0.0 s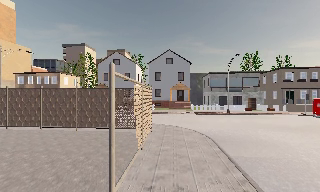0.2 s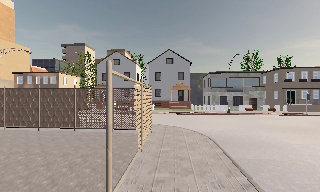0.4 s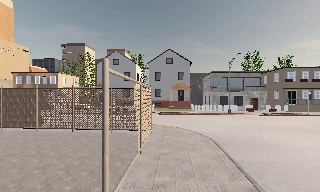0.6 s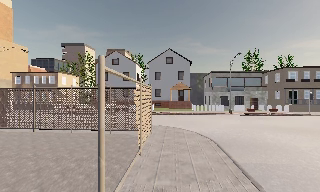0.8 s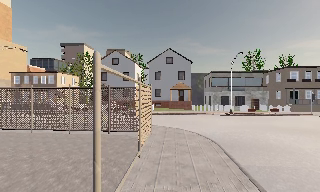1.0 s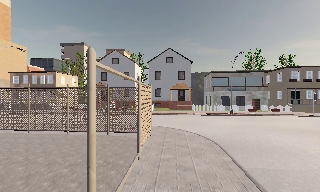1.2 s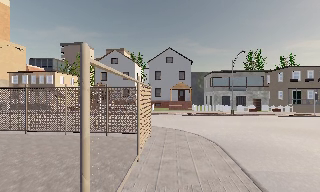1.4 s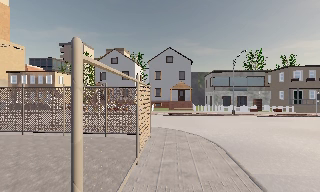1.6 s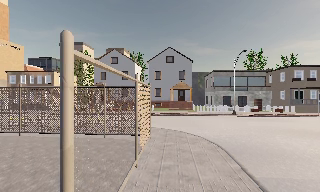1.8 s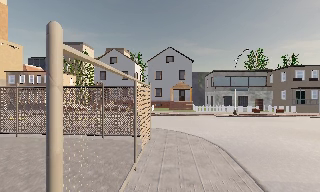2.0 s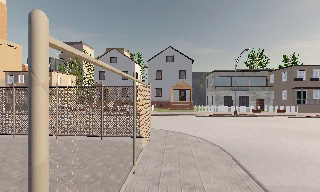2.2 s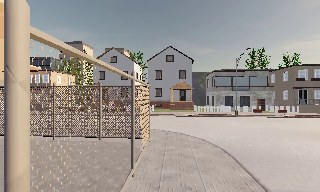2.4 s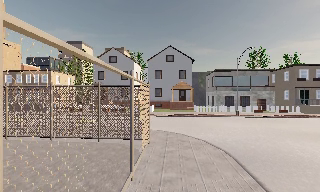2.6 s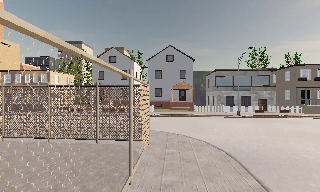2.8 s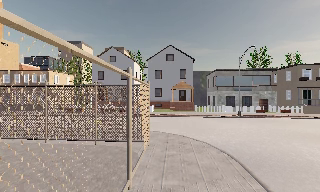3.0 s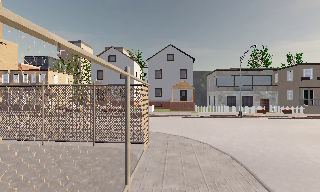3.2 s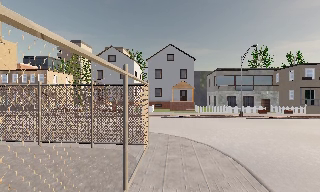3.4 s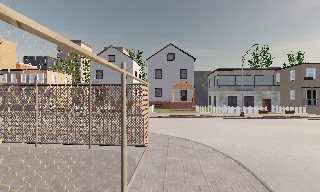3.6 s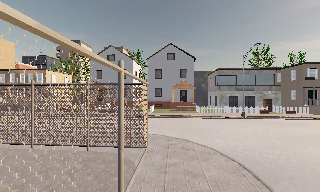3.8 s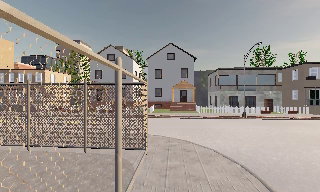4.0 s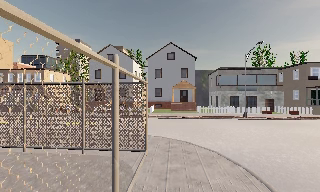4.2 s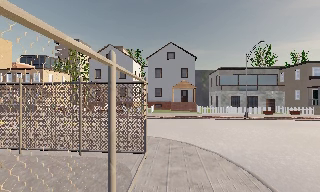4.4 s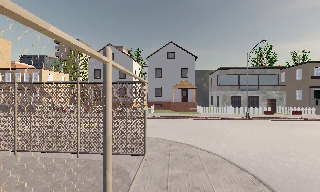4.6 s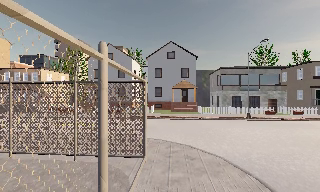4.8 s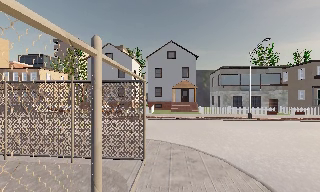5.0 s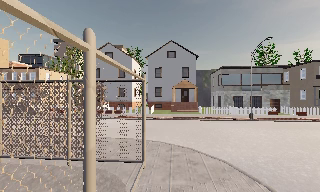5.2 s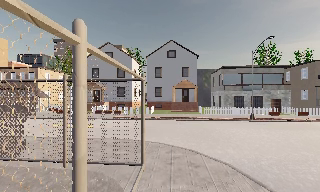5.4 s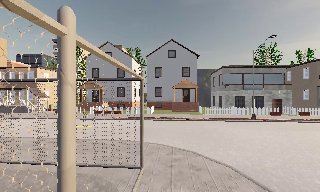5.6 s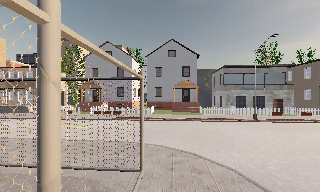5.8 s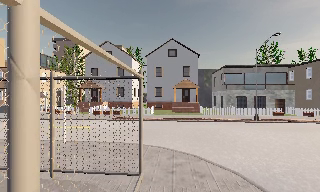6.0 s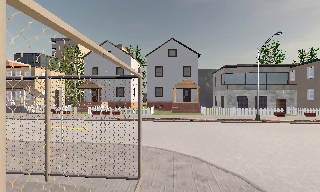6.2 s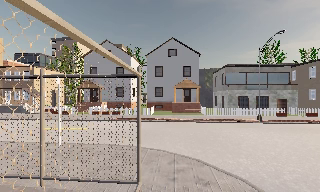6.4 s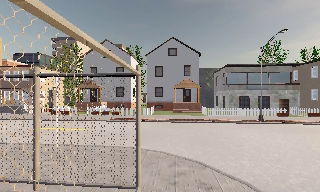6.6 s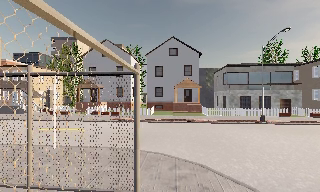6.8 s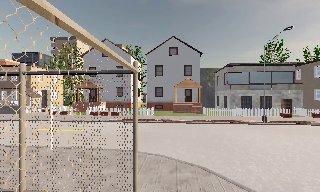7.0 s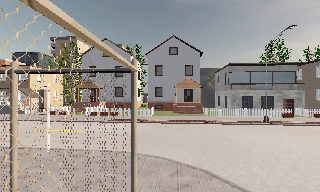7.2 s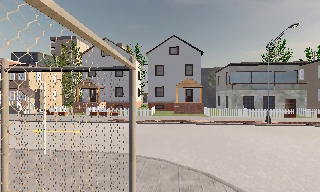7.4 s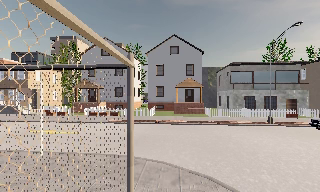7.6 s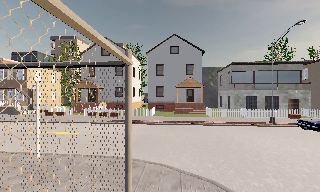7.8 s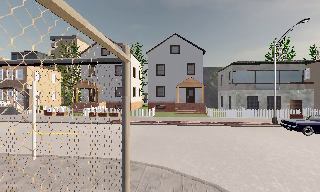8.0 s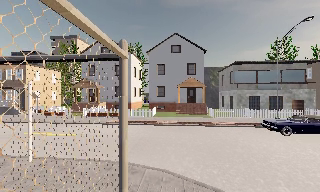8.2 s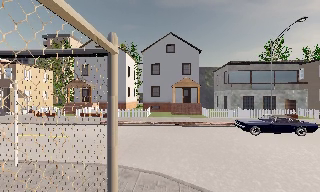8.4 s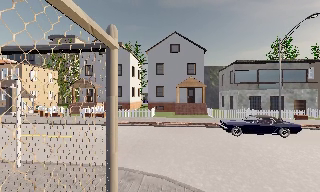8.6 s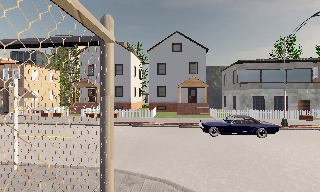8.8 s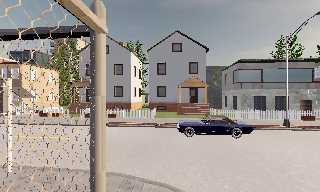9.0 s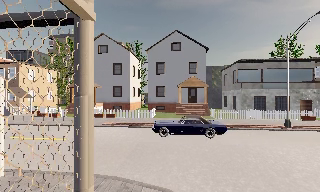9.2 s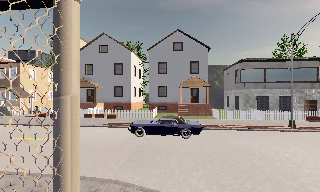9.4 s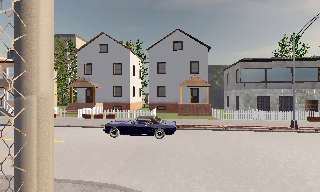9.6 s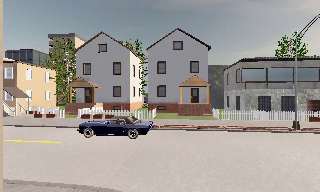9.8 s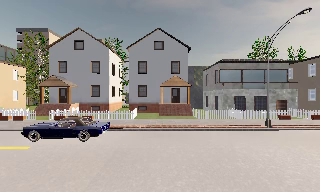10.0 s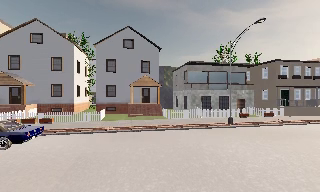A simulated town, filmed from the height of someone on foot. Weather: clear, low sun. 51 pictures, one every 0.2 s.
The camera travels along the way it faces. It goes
forward.
0.0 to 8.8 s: The camera travels forward, about 10 m, so what stands in front looms larger.
8.8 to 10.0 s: The camera swings to its right by about 15 degrees, and the scene slides to the left. It travels forward, about 1.5 m, so what stands in front looms larger.
The film runs forward here.
